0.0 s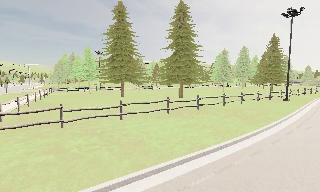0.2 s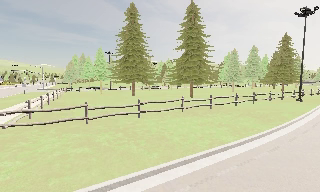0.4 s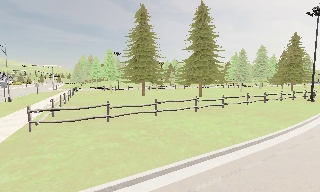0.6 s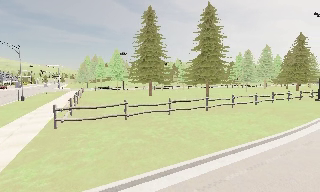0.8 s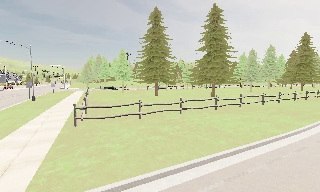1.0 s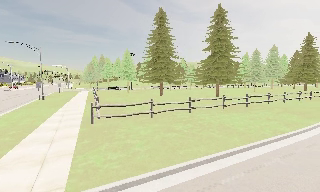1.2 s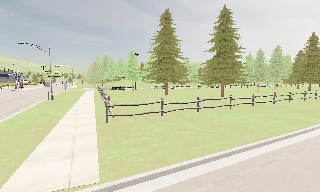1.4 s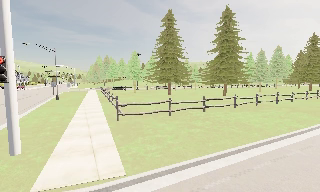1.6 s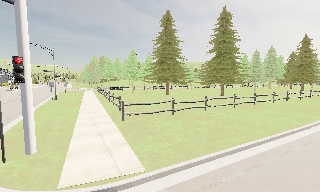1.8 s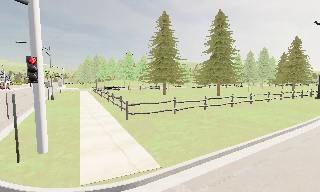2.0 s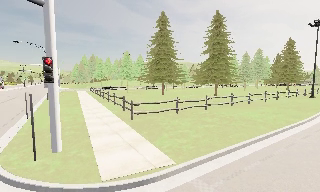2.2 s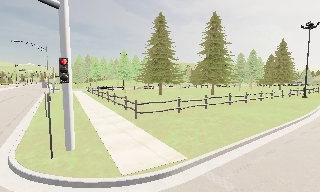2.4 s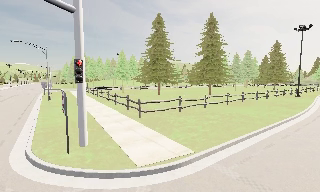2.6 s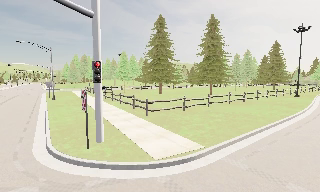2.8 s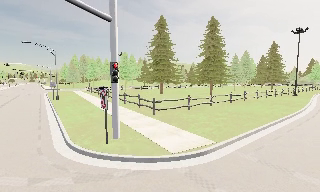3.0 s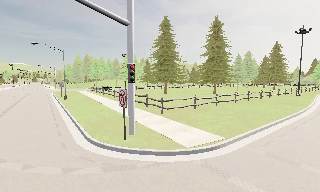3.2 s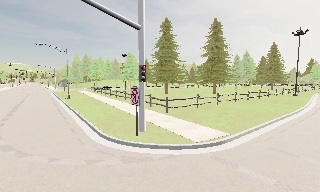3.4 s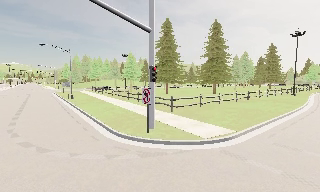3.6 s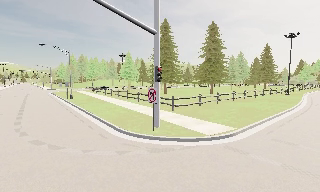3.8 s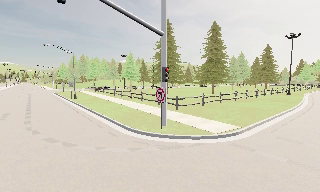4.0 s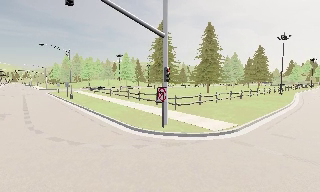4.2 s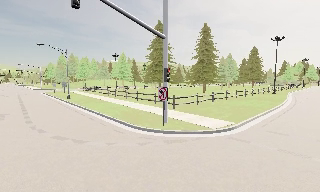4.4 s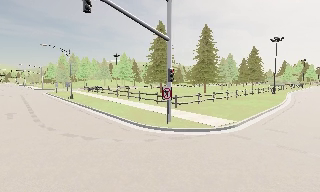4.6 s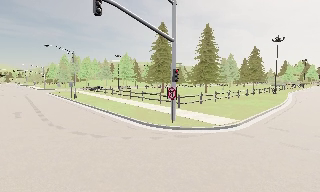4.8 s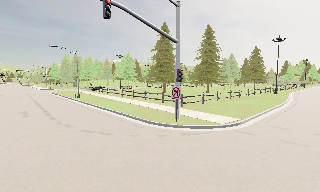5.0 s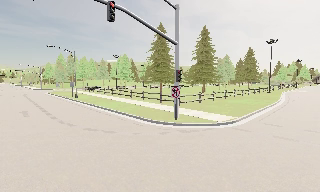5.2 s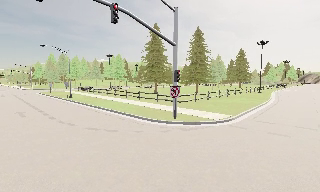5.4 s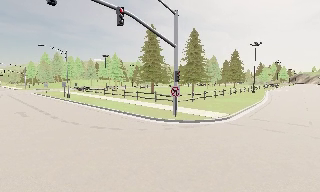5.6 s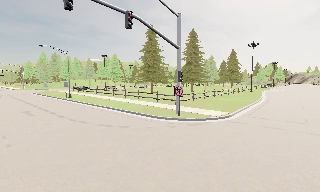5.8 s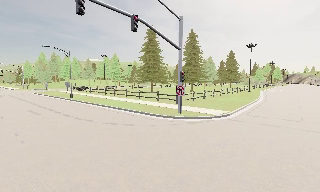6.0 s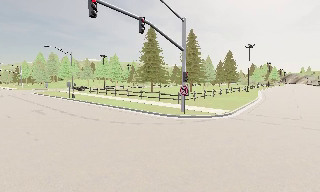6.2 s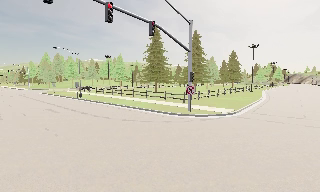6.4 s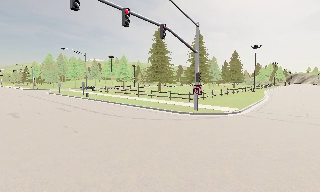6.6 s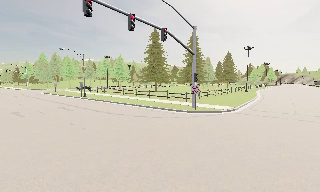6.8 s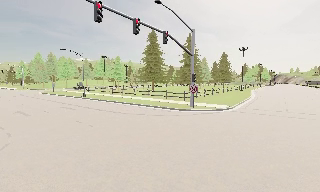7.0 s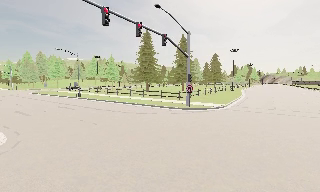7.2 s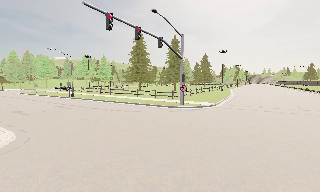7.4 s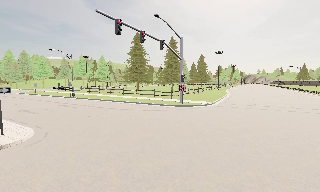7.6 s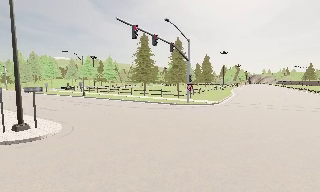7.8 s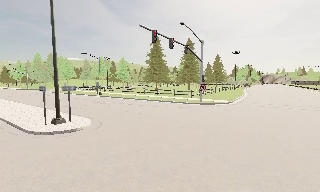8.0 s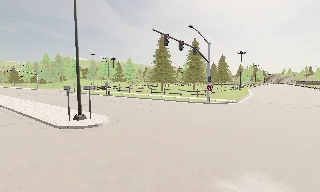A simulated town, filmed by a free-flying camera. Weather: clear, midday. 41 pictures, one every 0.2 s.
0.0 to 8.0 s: The camera pans to its right, which is clockwise from overhead, by about 20 degrees. It travels to its left and backward, about 30 m, so close, fixed things drift to the right.
The film runs backward here.
